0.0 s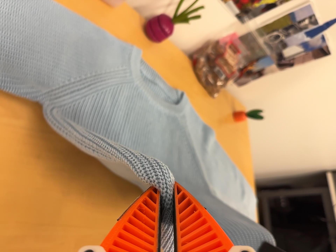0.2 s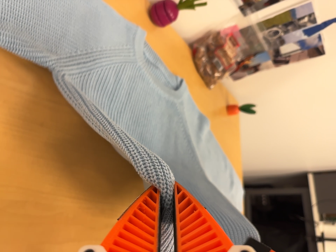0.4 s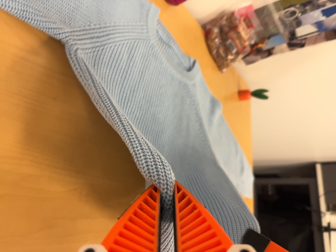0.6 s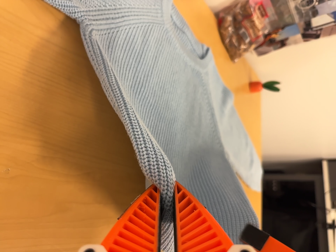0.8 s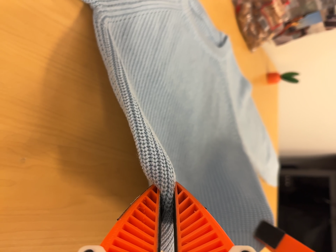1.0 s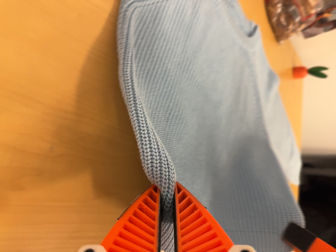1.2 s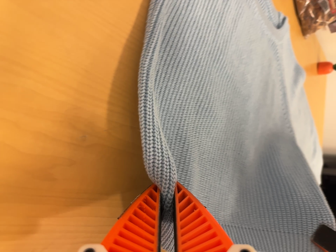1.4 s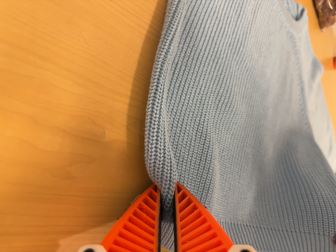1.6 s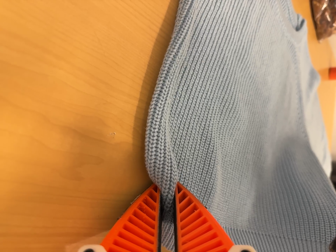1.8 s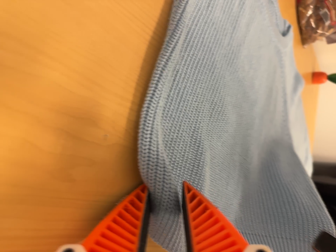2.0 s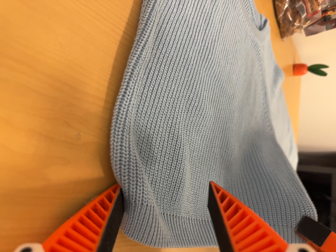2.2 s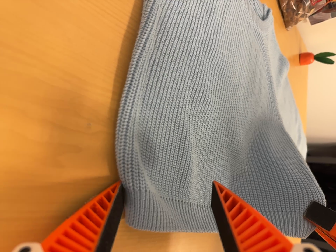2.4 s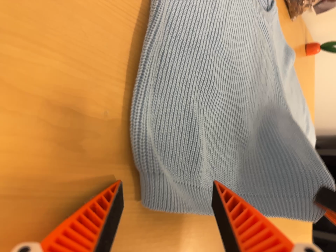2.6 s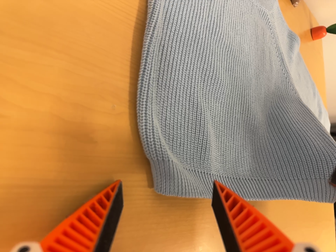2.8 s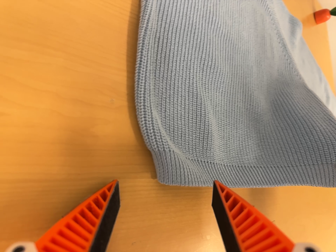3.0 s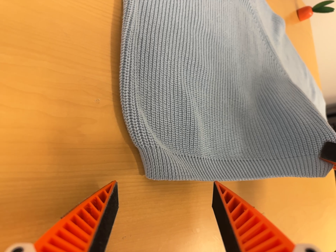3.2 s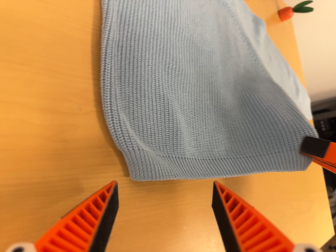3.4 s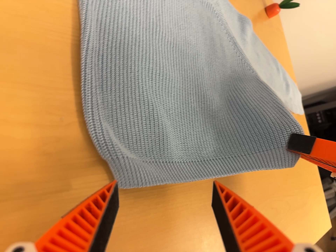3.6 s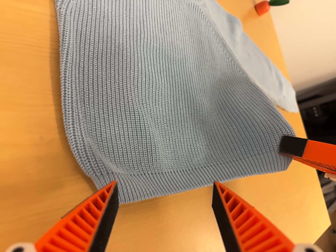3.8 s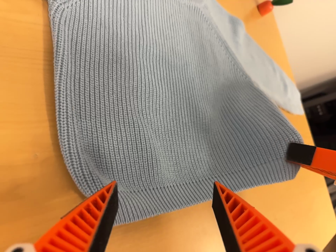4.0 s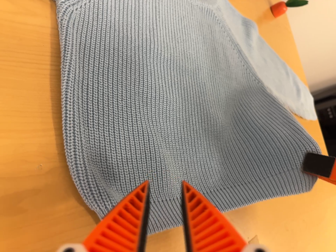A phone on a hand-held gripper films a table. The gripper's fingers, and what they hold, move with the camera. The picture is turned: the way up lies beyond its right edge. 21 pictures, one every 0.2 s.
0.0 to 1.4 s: The camera travels to its left, forward and toward the bottom of its view, about 14 cm, so close, fixed things drift to the right. Its aim tips toward the bottom of its view by about 10 degrees, and the scene shifts upward. It rolls about its line of sight by about 10 degrees, and the scene rotates clockwise.
1.4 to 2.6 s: The camera rolls about its line of sight by about 10 degrees, and the scene rotates counterclockwise.
2.6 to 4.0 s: The camera travels to its right, about 7 cm, so close, fixed things drift to the left. It rolls about its line of sight by about 15 degrees, and the scene rotates counterclockwise.
The film runs backward here.
